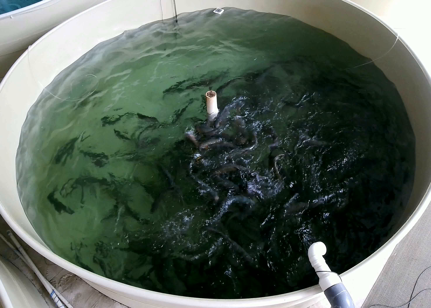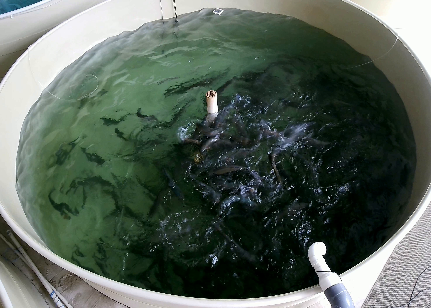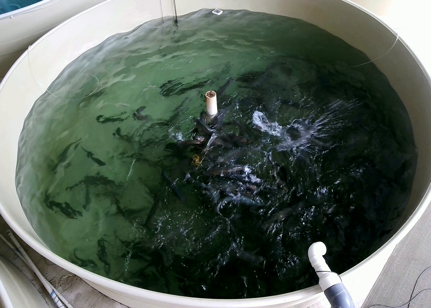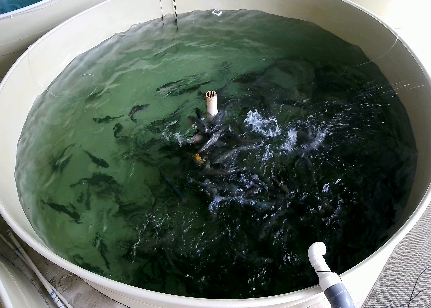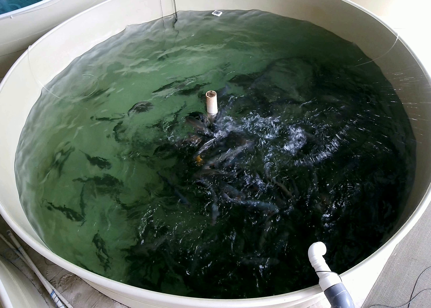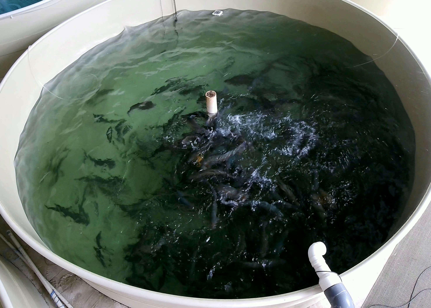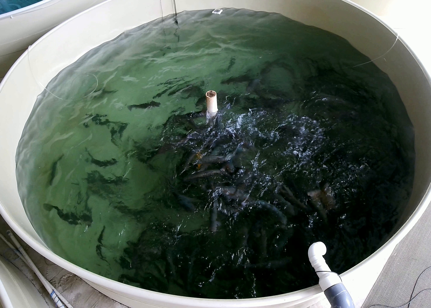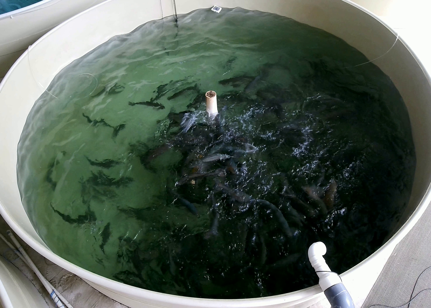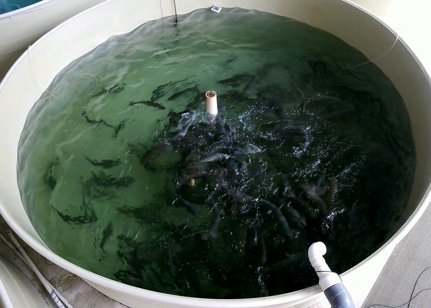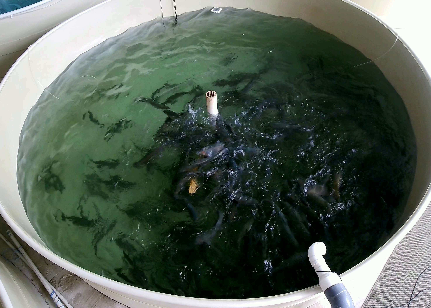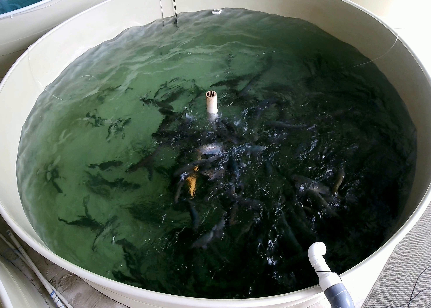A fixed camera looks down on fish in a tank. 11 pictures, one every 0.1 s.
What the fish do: Strong feeding.
